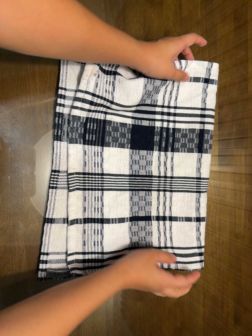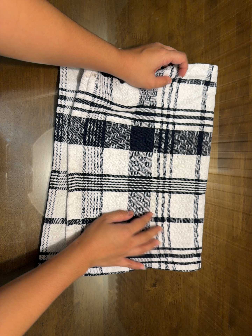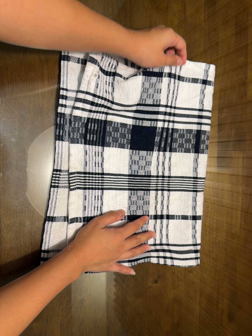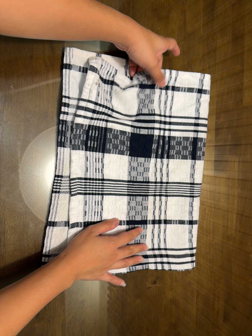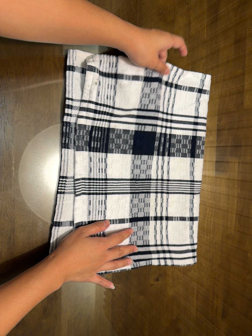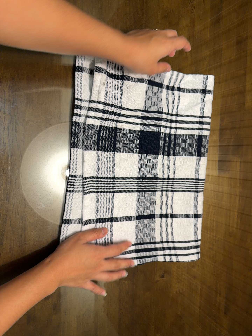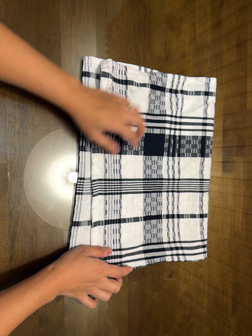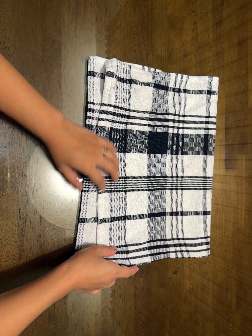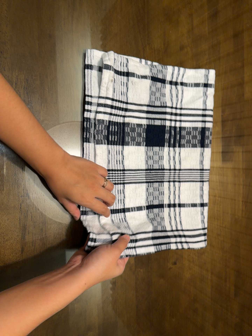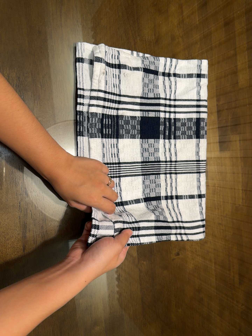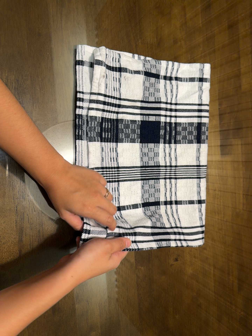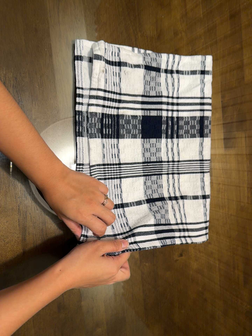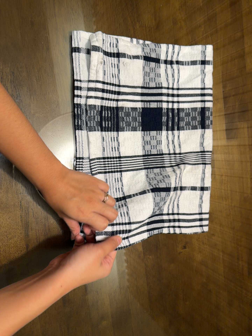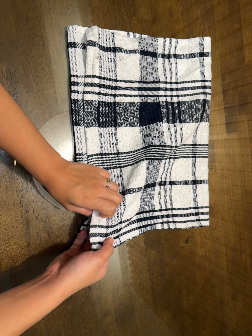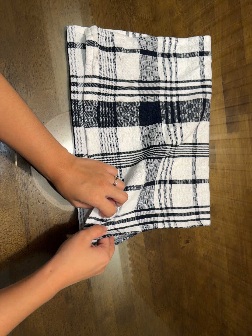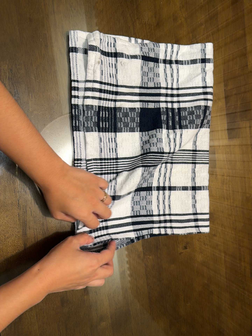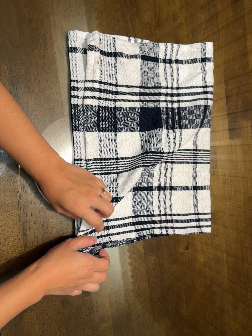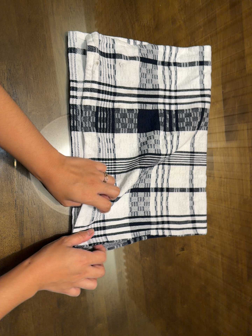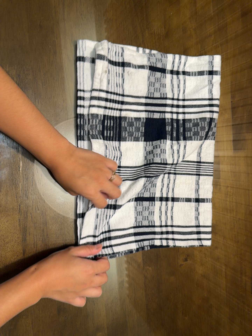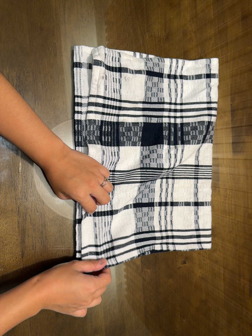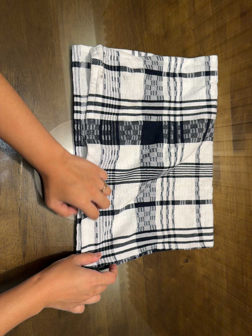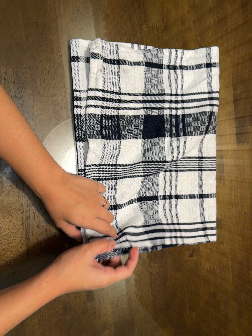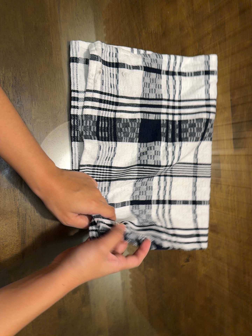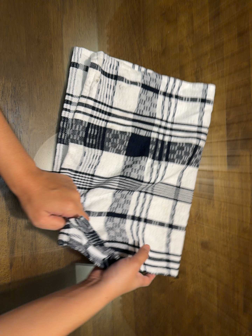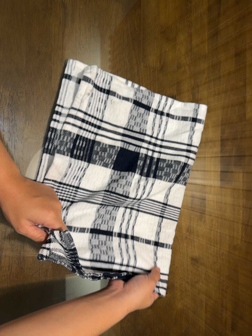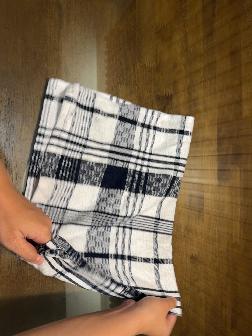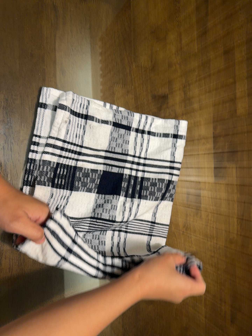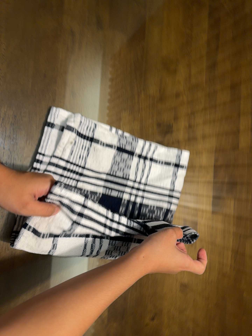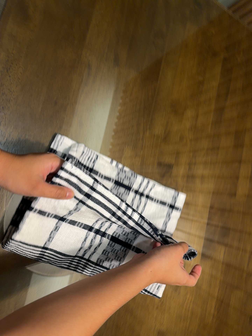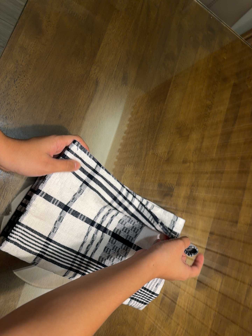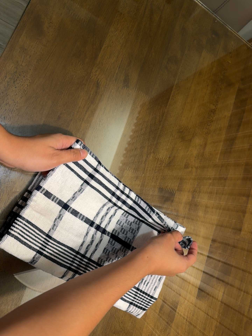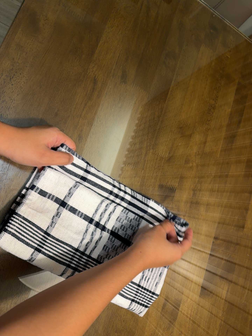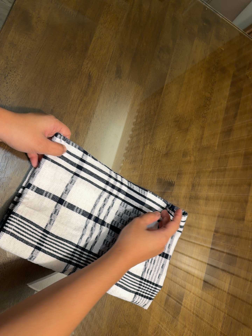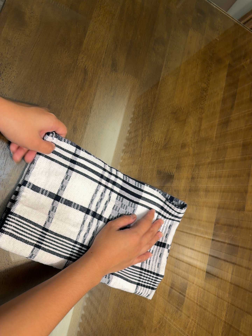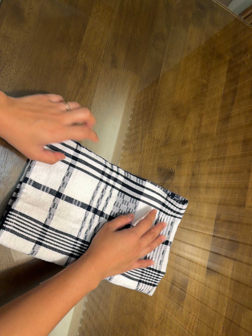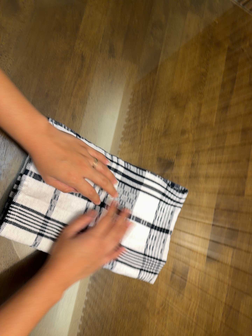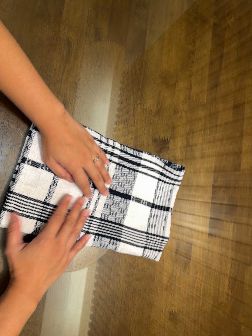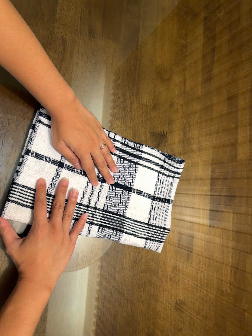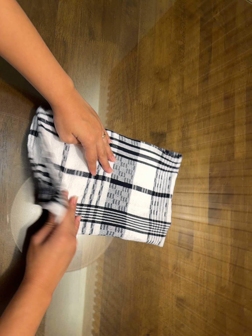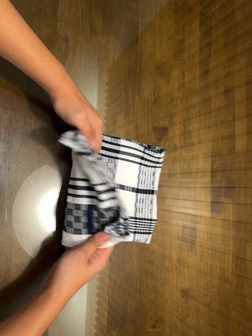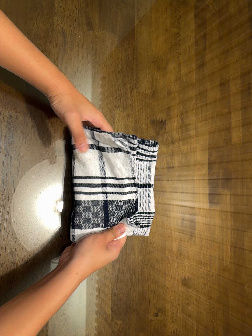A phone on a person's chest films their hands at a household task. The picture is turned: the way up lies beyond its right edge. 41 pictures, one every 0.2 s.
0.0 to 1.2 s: The camera travels to its left and backward, about 10 cm.
1.2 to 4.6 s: The camera shifts only a little, or ends up much as it began.
4.6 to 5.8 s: The camera travels toward the top of its view, about 5 cm, so close, fixed things drift downward. Its aim tips toward the top of its view by about 15 degrees, and the scene shifts downward. It rolls about its line of sight by about 20 degrees, and the scene rotates clockwise.
5.8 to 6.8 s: The camera shifts only a little, or ends up much as it began.
6.8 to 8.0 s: The camera rolls about its line of sight by about 10 degrees, and the scene rotates counterclockwise.
The film runs forward here.
